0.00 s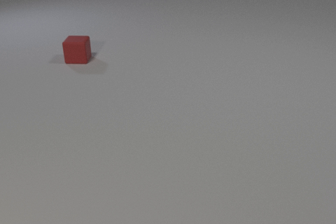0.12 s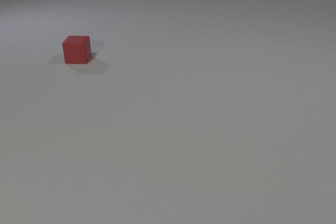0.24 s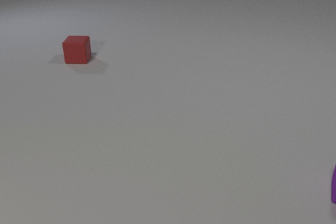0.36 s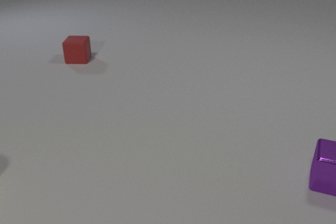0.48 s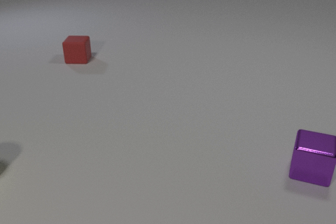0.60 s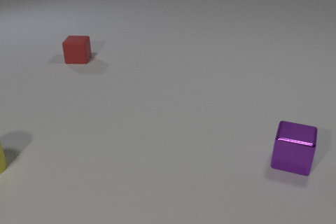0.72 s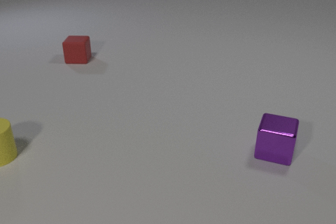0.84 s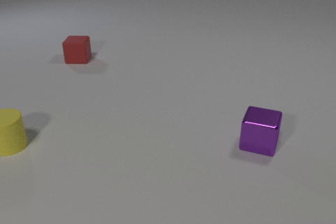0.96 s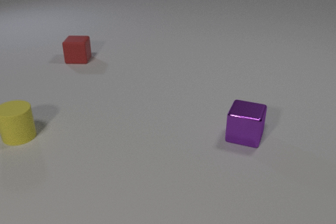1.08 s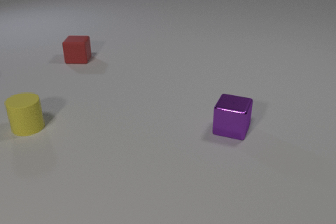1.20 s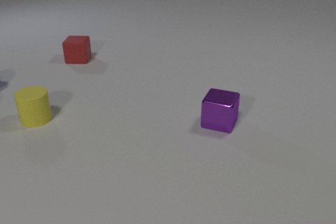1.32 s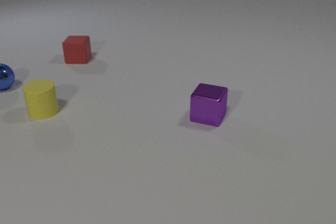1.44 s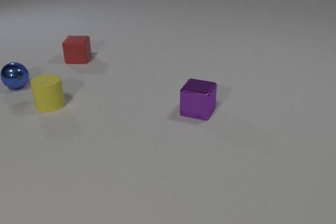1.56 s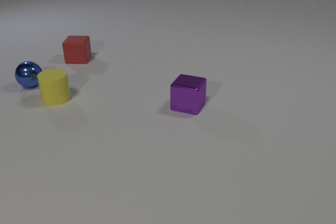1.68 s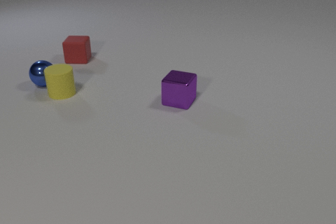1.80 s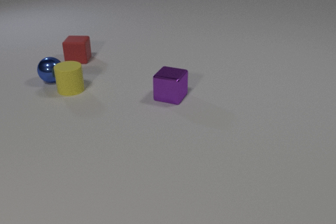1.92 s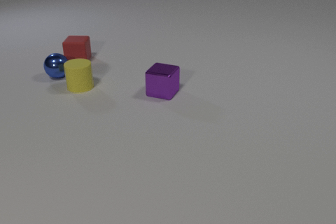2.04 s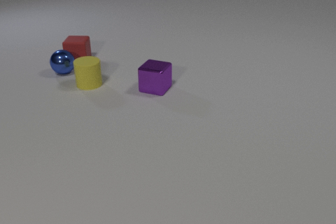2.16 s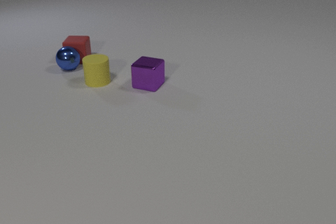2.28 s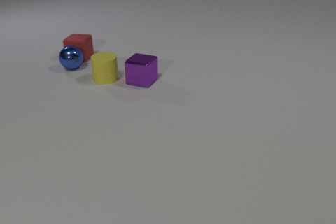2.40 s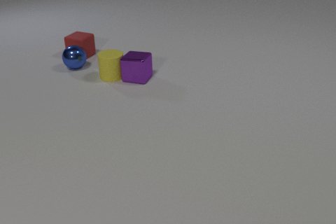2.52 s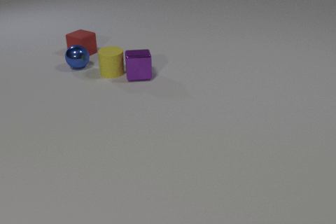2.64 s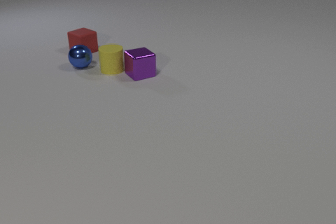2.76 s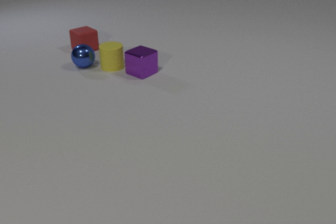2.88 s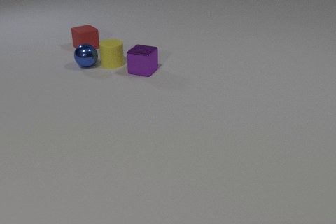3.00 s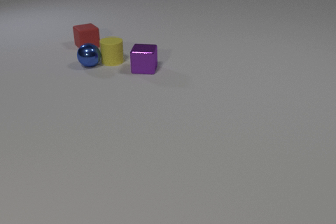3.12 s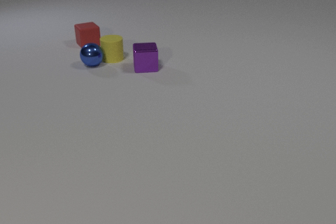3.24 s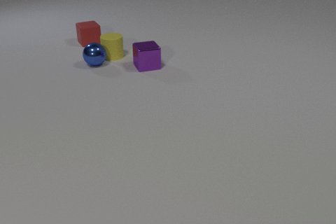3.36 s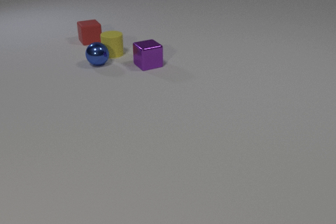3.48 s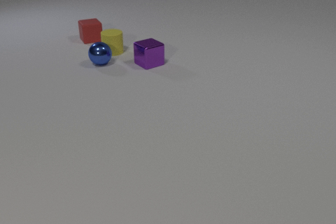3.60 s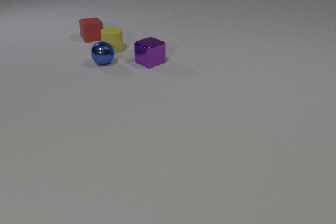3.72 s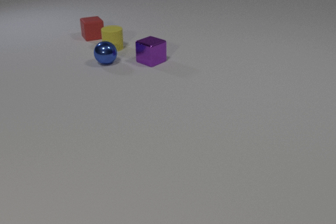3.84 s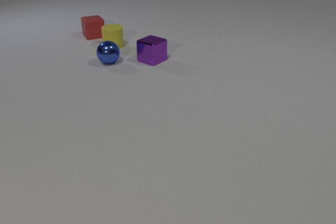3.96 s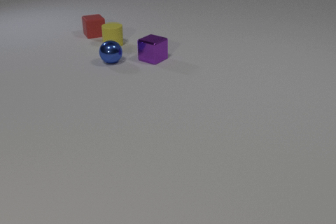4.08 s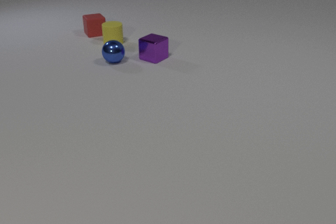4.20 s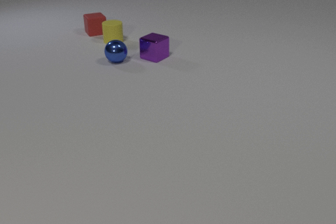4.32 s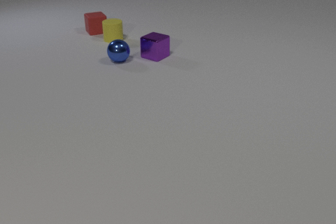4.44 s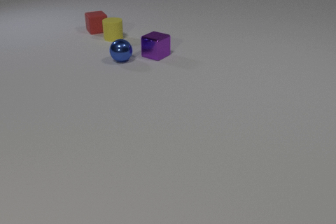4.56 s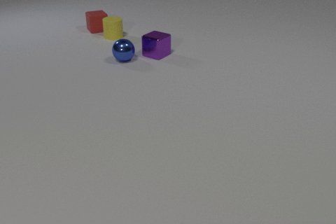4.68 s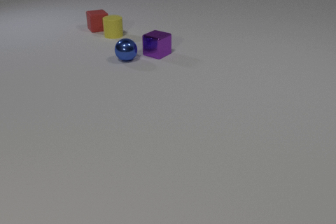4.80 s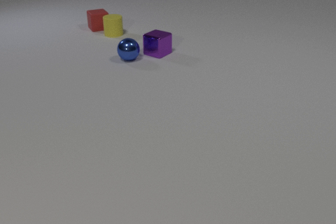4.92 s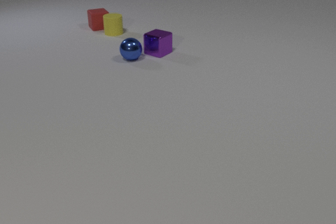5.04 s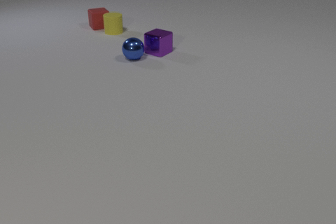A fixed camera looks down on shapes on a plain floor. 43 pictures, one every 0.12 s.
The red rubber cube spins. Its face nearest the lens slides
to the left.
The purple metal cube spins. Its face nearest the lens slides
to the right.
0.00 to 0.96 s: The yellow rubber cylinder comes in at the left edge, slides away from the camera and to the right. The purple metal cube comes in at the right edge, slides to the left and away from the camera.
0.96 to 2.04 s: The yellow rubber cylinder slides away from the camera and to the right. The blue metal sphere comes in at the left edge, rolls to the right. The purple metal cube slides away from the camera and to the left. The yellow rubber cylinder and the blue metal sphere collide.
2.04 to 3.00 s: The yellow rubber cylinder slides away from the camera and to the right. The blue metal sphere rolls to the right and away from the camera. The purple metal cube slides away from the camera, spins so that its near face slides to the right, counterclockwise seen from above. The red rubber cube slides away from the camera, spins so that its near face slides to the left, clockwise seen from above. The blue metal sphere and the red rubber cube collide. The yellow rubber cylinder and the purple metal cube collide.
3.00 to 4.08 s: The yellow rubber cylinder slides away from the camera. The blue metal sphere rolls to the right. The purple metal cube slides away from the camera, spins counterclockwise seen from above by about 60 degrees, its near face sliding to the right. The red rubber cube slides away from the camera.
4.08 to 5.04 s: The yellow rubber cylinder slides away from the camera. The blue metal sphere rolls to the right. The purple metal cube slides away from the camera. The red rubber cube slides away from the camera.
Are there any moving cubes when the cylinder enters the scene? yes.
What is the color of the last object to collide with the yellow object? purple.
How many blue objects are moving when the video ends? 1.
